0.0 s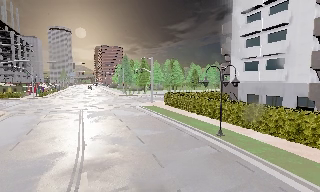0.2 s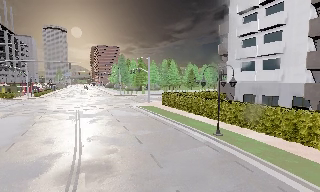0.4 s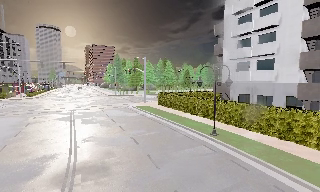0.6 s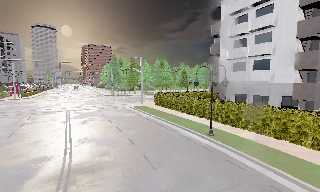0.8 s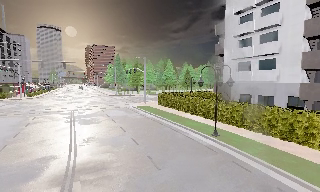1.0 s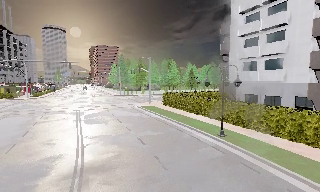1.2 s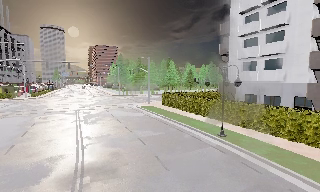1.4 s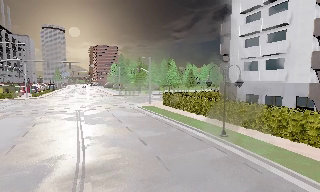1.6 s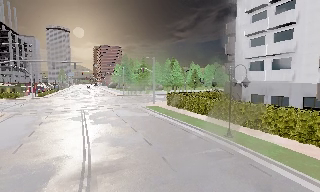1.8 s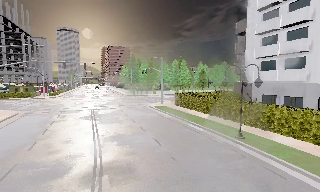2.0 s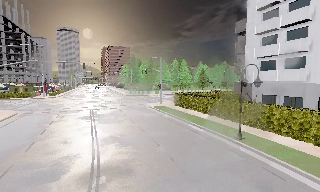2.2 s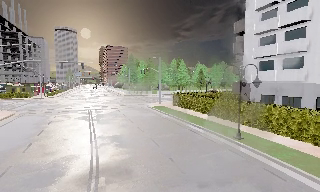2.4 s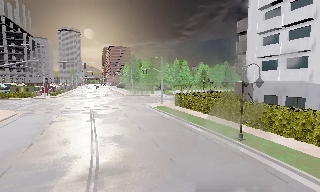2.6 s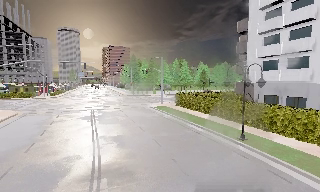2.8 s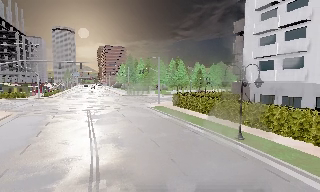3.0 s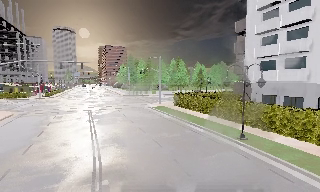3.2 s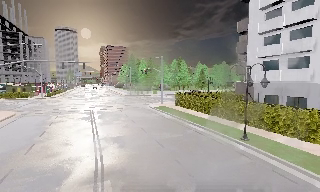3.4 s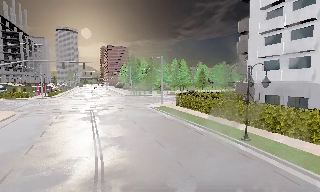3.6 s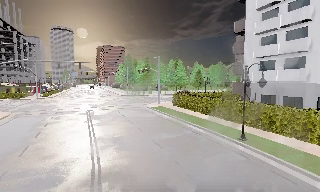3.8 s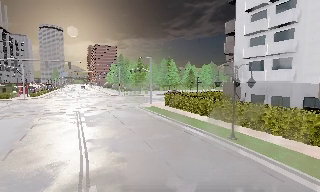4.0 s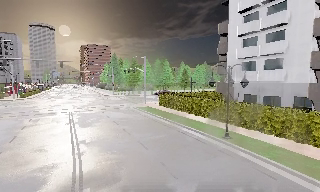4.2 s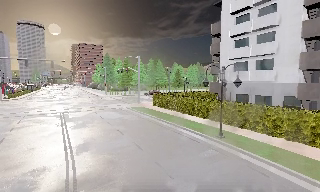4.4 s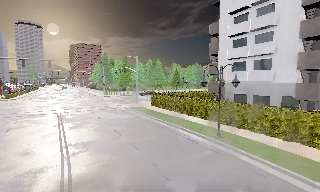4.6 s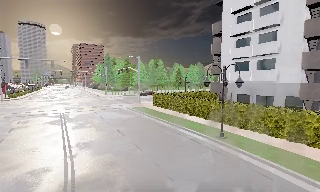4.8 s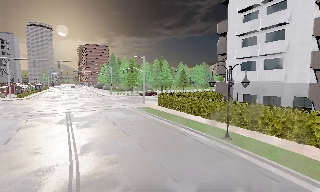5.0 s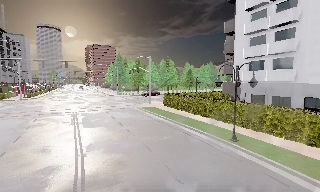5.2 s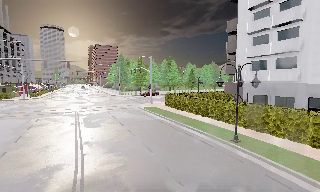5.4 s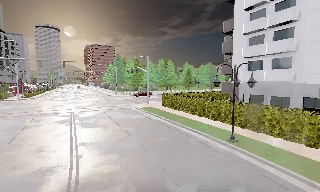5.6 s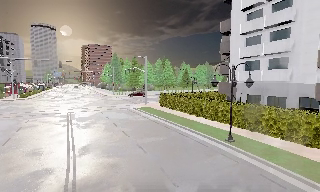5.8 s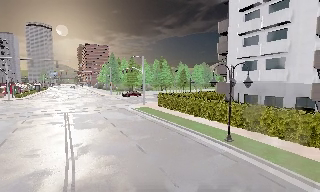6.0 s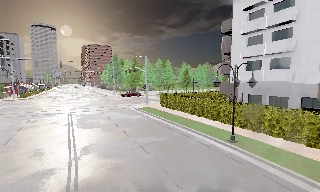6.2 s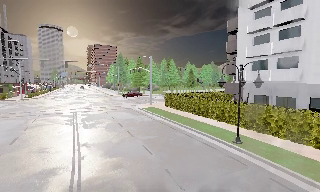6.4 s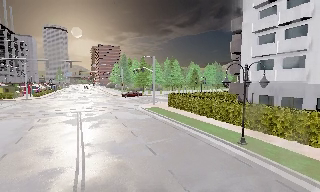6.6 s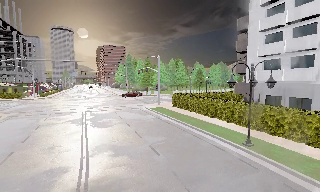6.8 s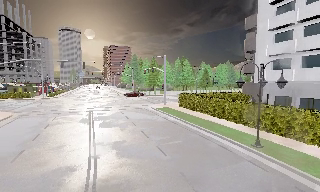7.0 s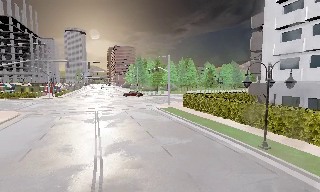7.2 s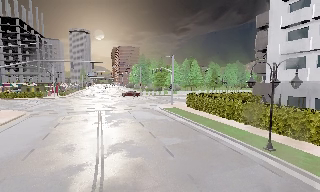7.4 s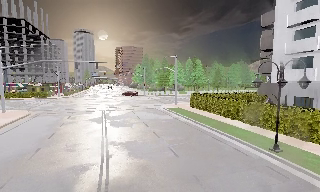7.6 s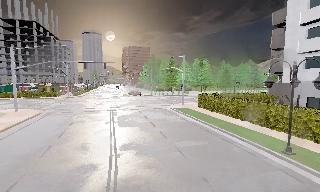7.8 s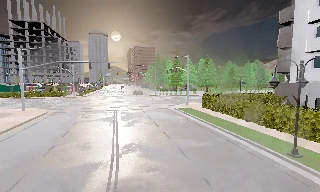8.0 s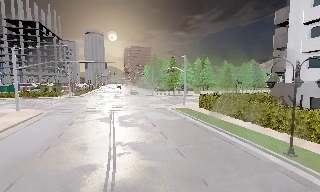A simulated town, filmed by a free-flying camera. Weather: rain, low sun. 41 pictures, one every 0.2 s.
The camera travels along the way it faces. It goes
forward.
0.0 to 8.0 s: The camera travels forward and to its left, about 2 m, so what stands in front looms larger.
The film runs forward here.
